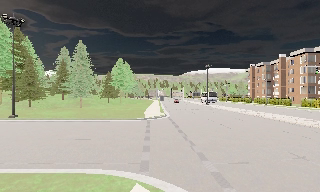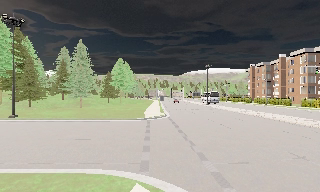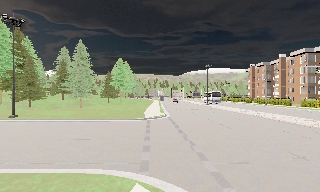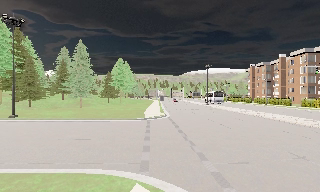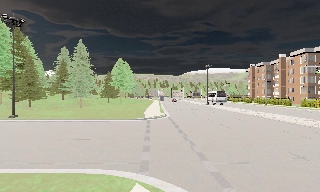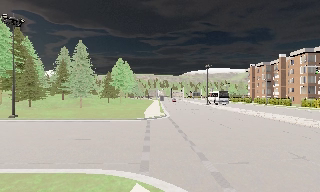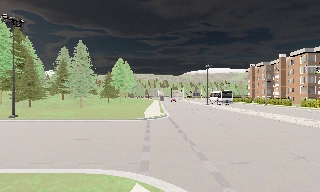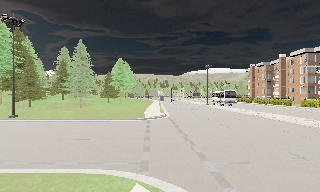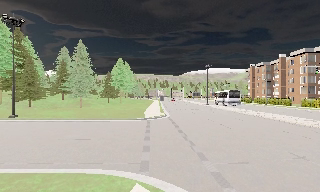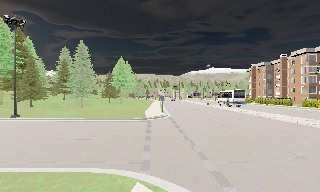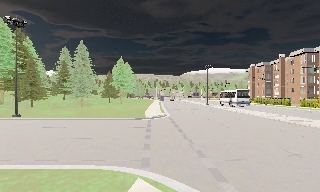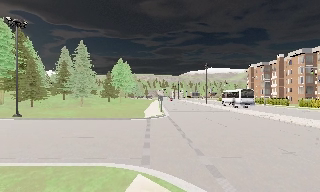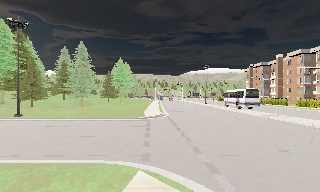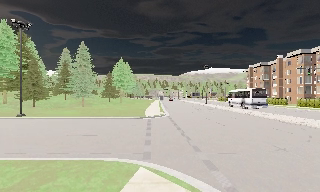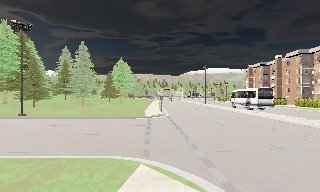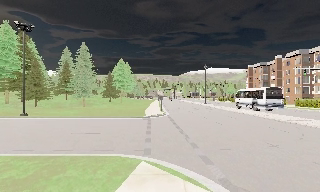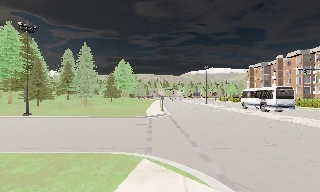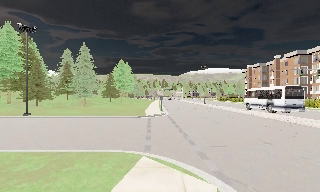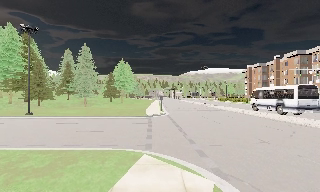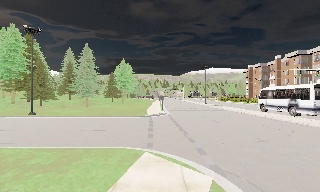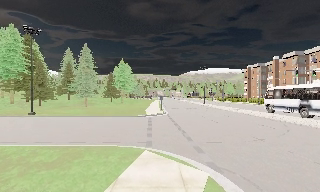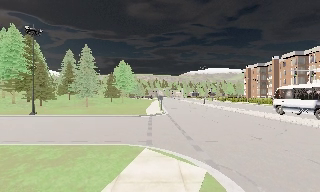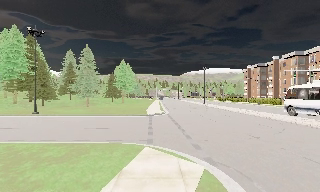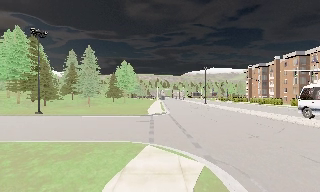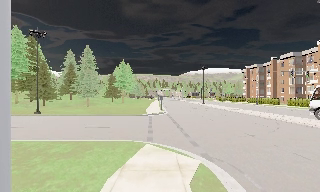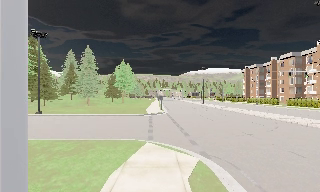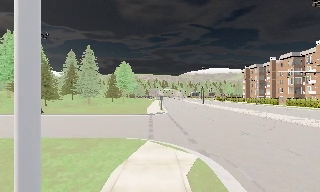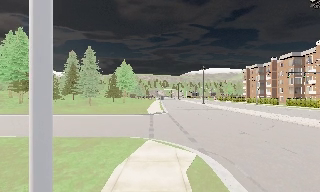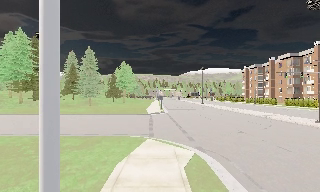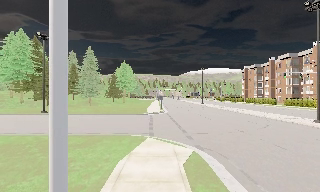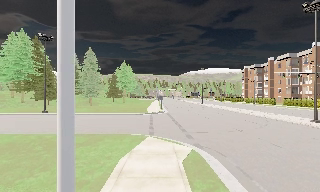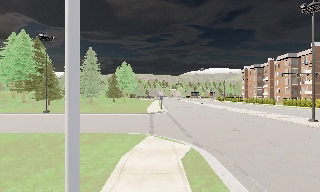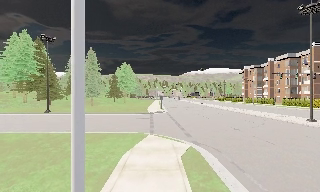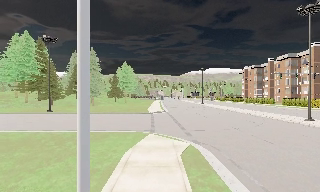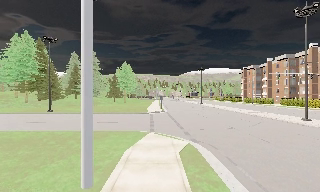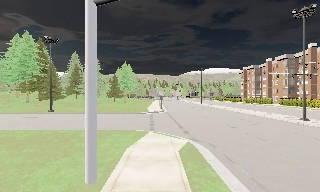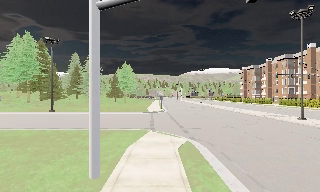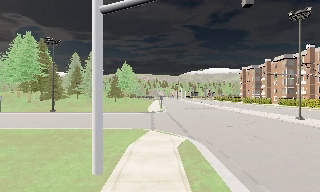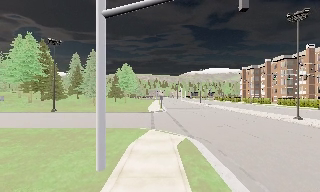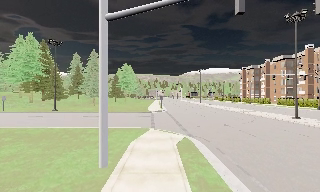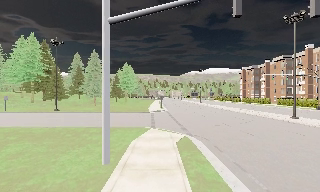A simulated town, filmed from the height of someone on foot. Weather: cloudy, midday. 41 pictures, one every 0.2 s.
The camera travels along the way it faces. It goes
backward.
0.0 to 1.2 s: The camera keeps its place and its aim.
1.2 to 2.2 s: The camera travels backward, about 0.5 m, so what stands in front gets smaller. It gains speed.
2.2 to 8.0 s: The camera travels backward, about 7 m, so what stands in front gets smaller.
The film runs backward here.
